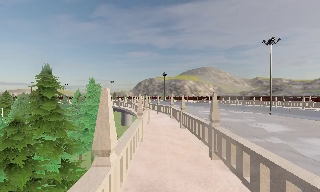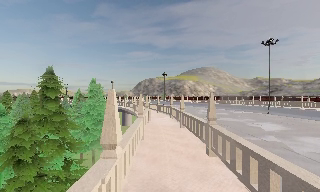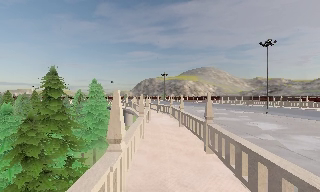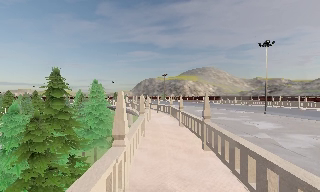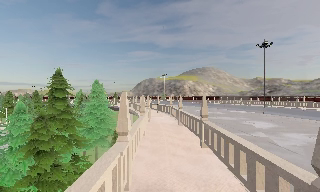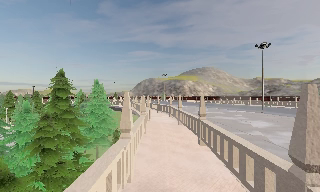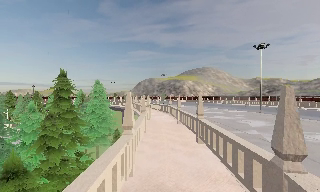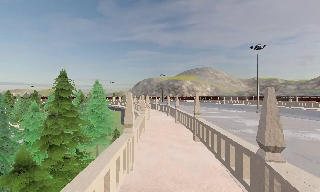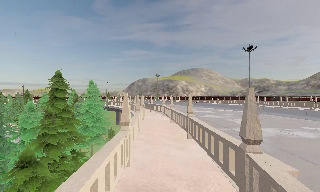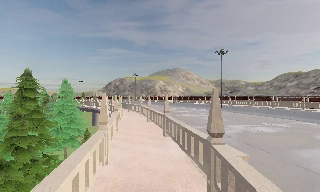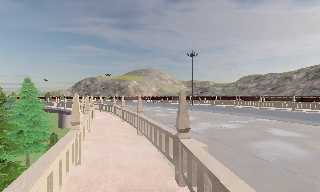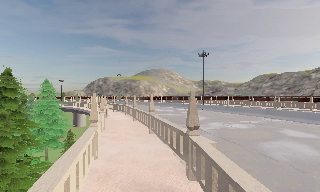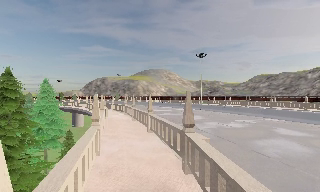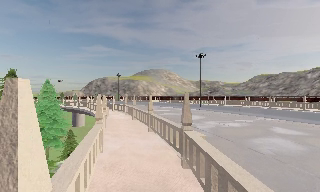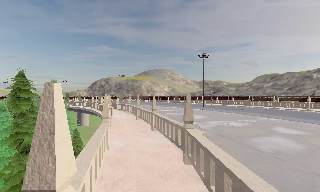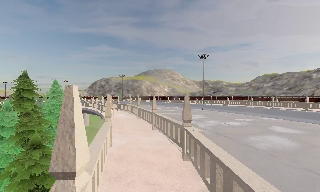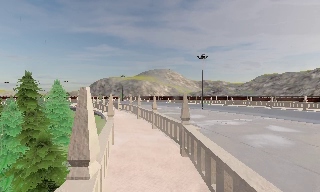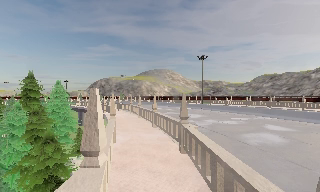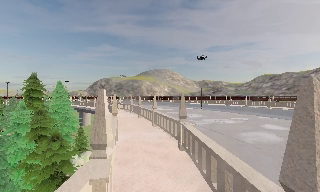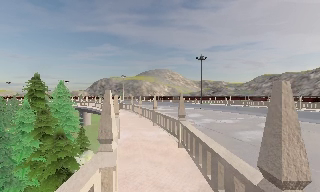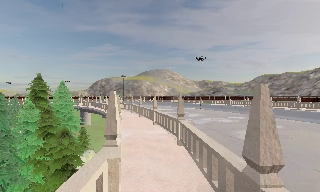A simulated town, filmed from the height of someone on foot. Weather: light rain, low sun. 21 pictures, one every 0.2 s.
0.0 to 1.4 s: The camera travels backward, about 2.5 m, so what stands in front gets smaller.
1.4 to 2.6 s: The scene slides to the left, as the camera pans about 15 degrees to its right. It travels backward, about 2.5 m, so what stands in front gets smaller.
2.6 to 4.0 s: The camera travels backward, about 2.5 m, so what stands in front gets smaller.
The film runs backward here.
